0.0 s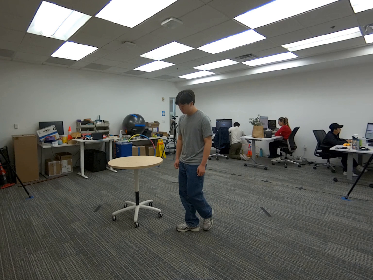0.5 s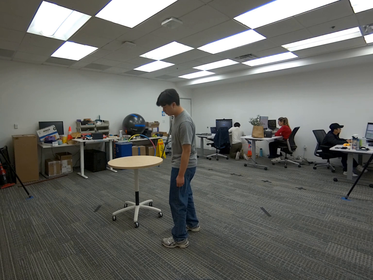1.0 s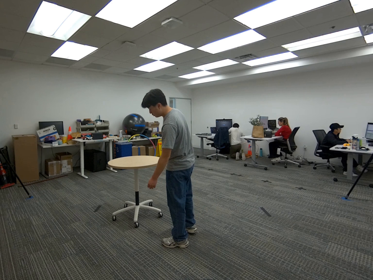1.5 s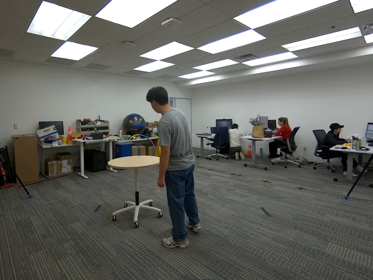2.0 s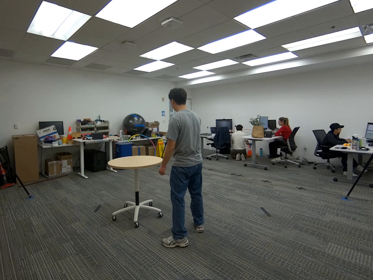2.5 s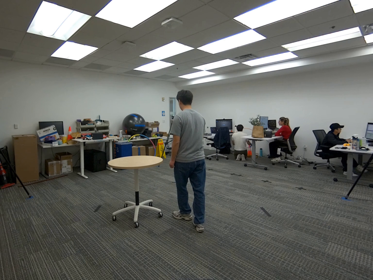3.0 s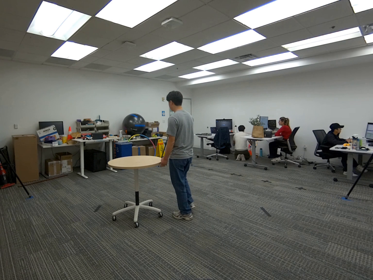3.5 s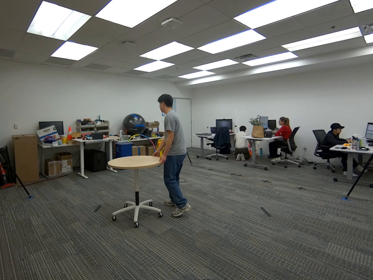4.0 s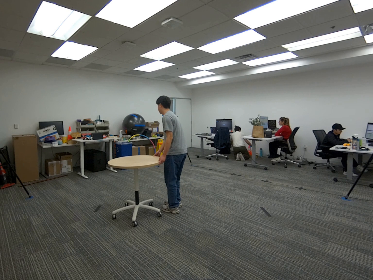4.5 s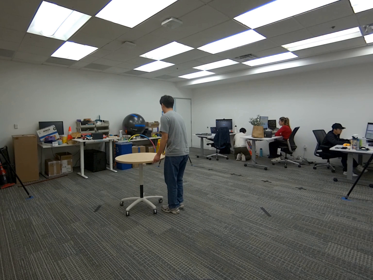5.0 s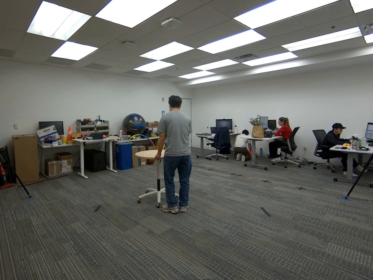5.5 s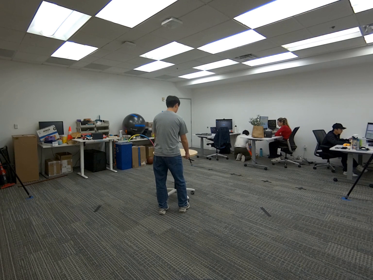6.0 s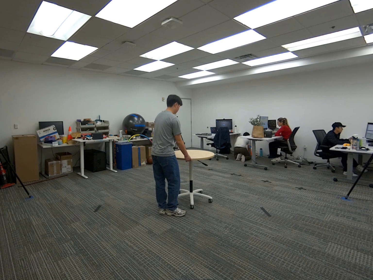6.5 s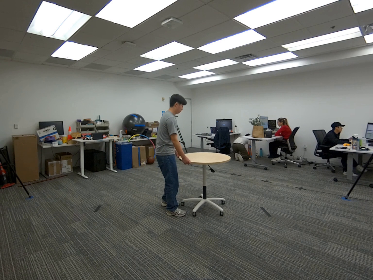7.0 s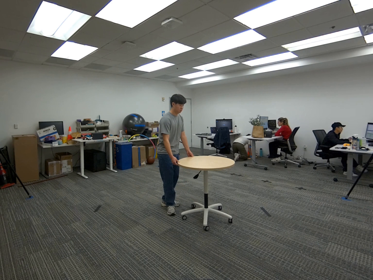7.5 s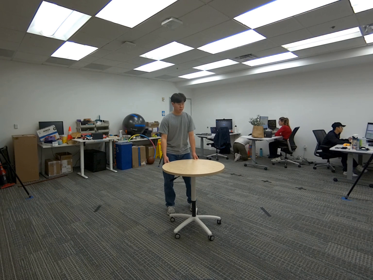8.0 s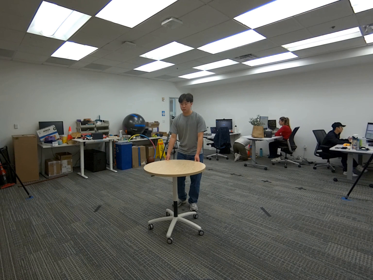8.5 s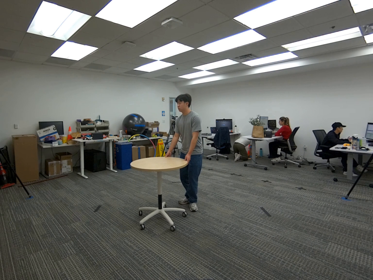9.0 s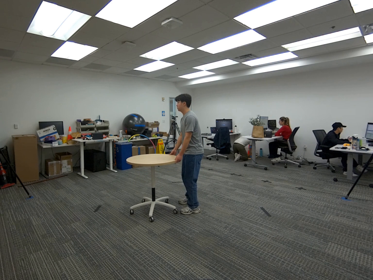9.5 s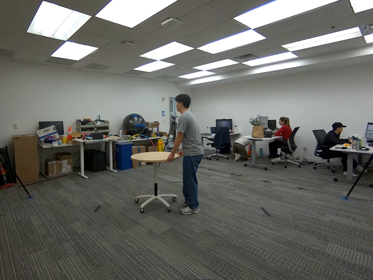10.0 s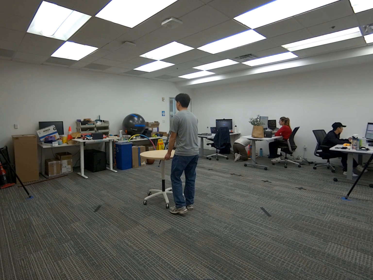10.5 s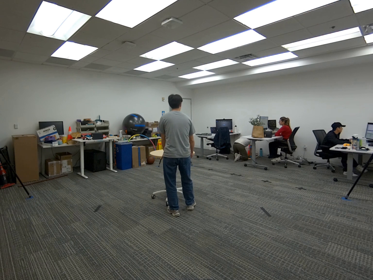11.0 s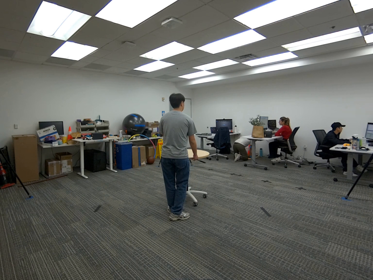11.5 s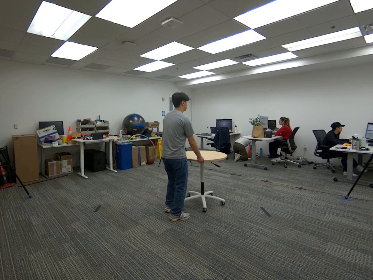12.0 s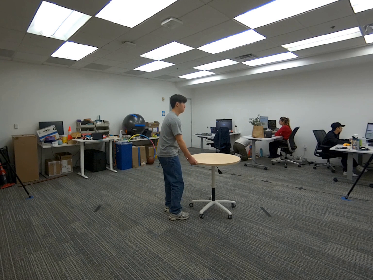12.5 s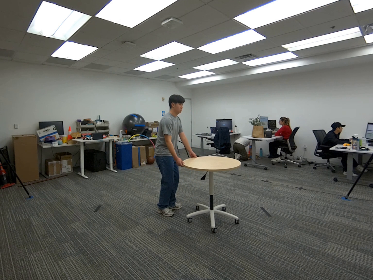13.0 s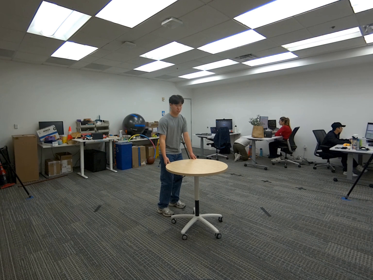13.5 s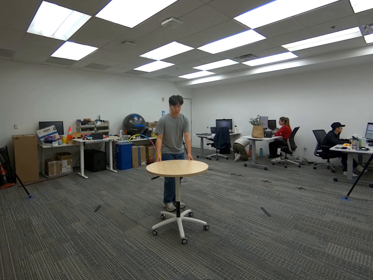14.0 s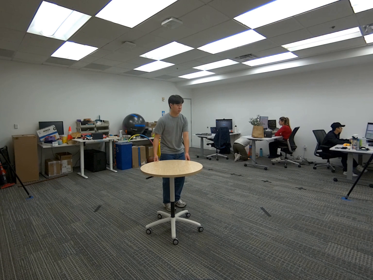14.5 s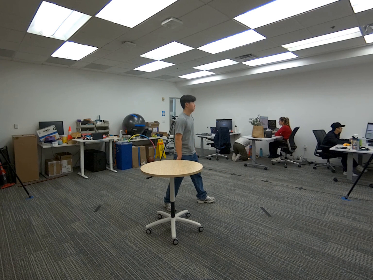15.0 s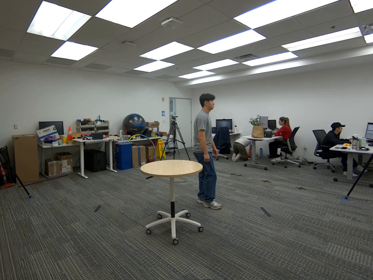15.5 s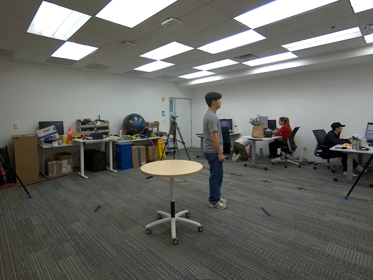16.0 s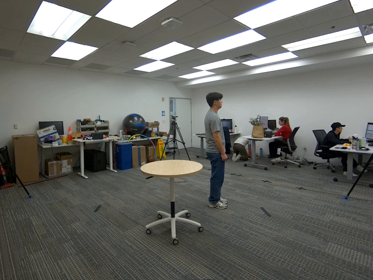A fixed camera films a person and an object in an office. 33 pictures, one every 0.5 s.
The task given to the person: Walk to the round table and grasp it with both hands. Spin the table around you in a circular motion, continuing to rotate it until the sequence is complete.
